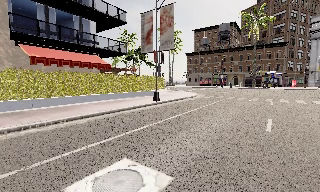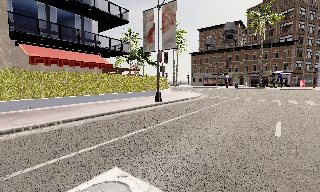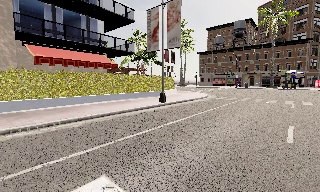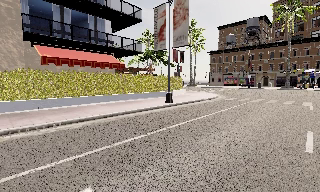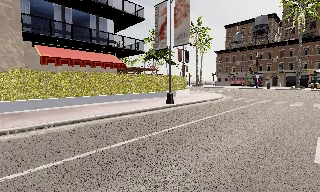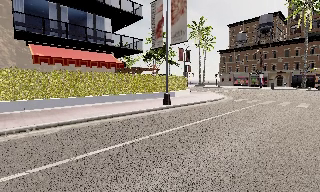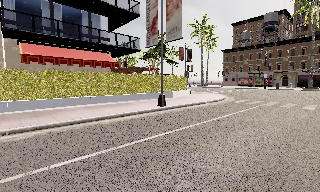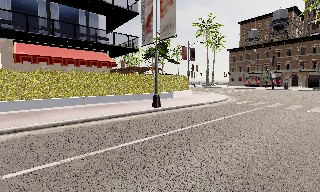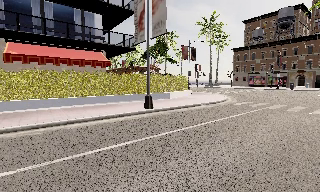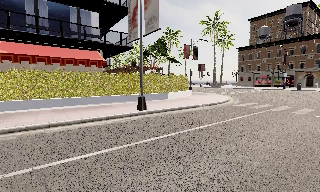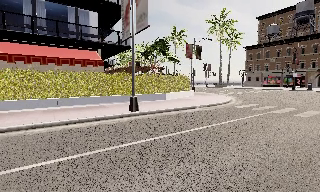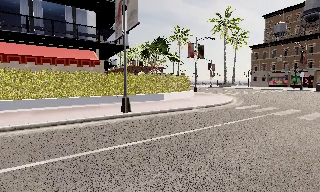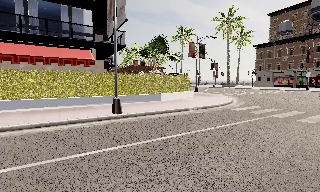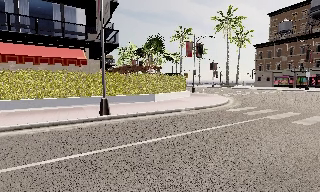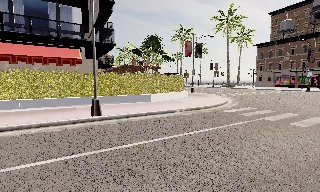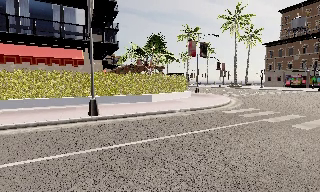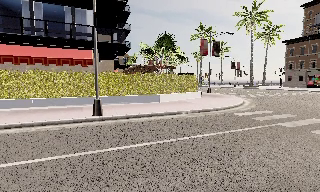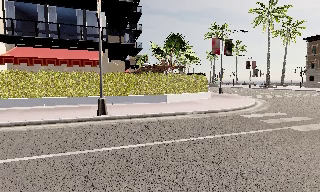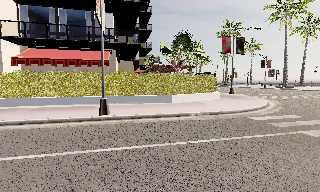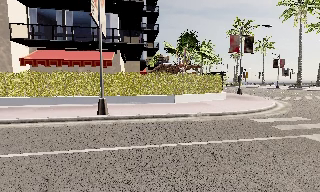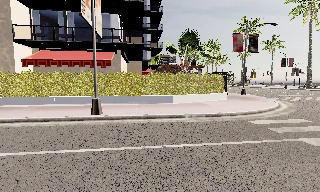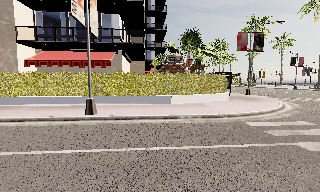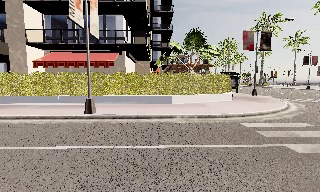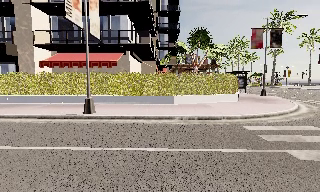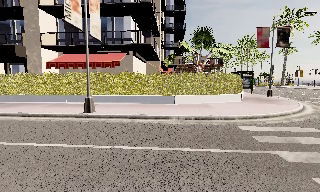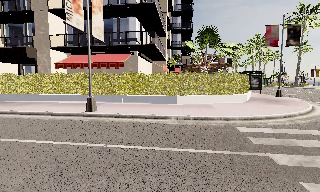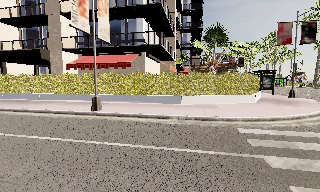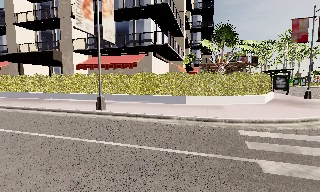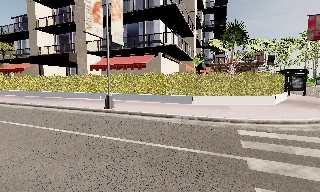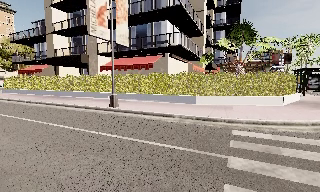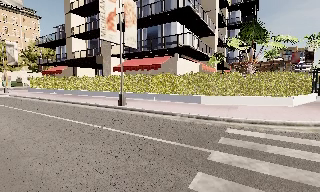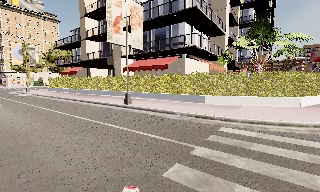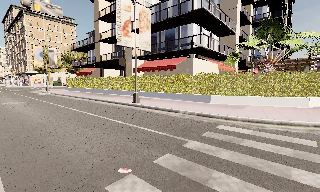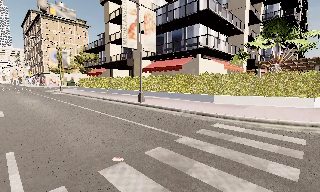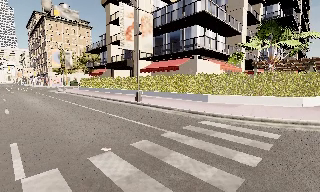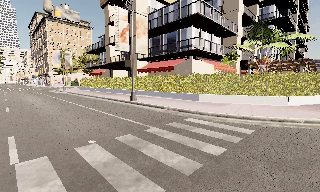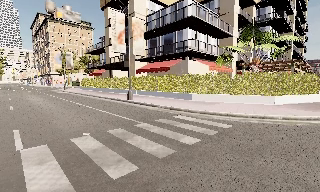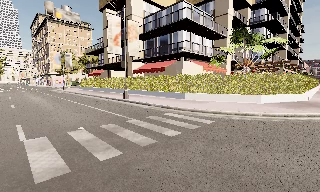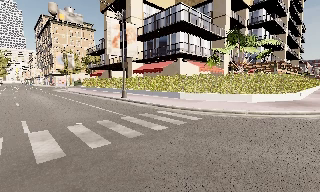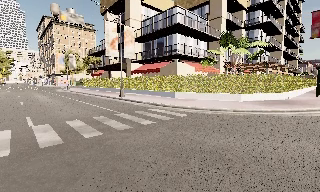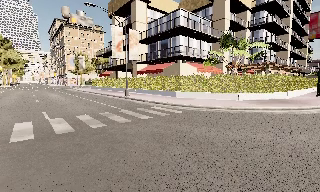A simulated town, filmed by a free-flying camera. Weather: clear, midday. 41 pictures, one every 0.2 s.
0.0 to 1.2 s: The camera pans to its left, which is counterclockwise from overhead, by about 15 degrees. It travels forward and to its right, about 3 m, so what stands in front looms larger. It gains speed.
1.2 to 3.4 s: The camera pans to its left, which is counterclockwise from overhead, by about 25 degrees. It travels to its right and forward, about 7 m. It loses speed.
3.4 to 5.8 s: The camera pans to its left, which is counterclockwise from overhead, by about 45 degrees. It travels to its right, about 6 m.
5.8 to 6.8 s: The camera pans to its left, which is counterclockwise from overhead, by about 20 degrees. It travels to its right and backward, about 3 m.
6.8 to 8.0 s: The camera travels backward and to its right, about 4.5 m, so what stands in front gets smaller.
The film runs backward here.
